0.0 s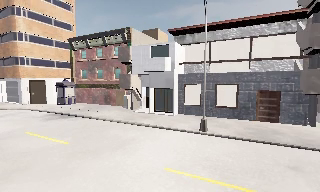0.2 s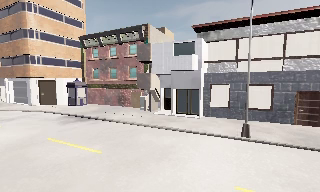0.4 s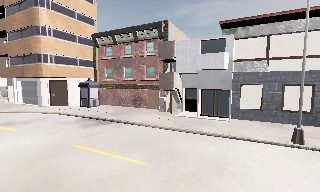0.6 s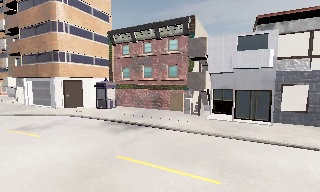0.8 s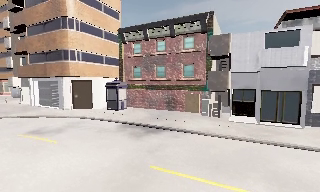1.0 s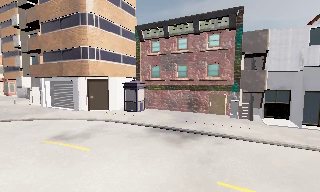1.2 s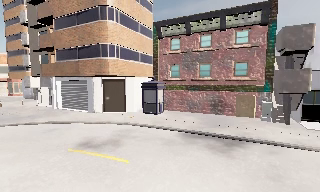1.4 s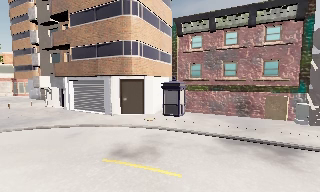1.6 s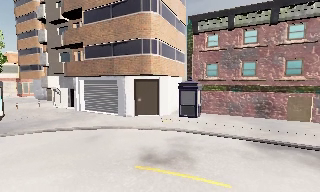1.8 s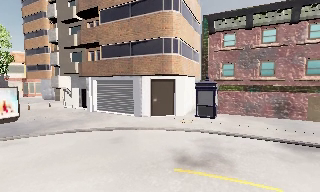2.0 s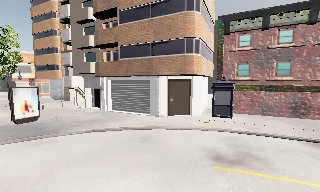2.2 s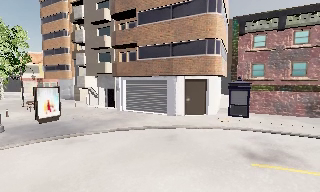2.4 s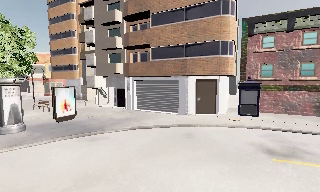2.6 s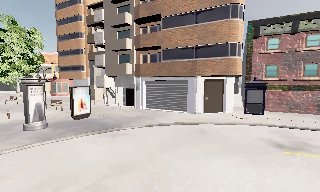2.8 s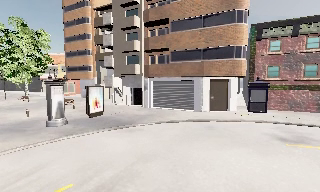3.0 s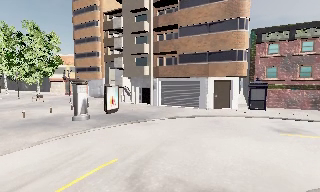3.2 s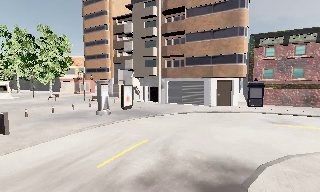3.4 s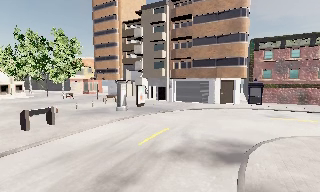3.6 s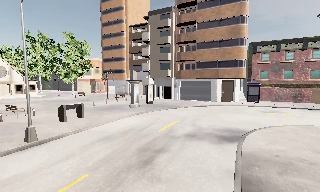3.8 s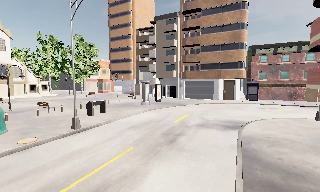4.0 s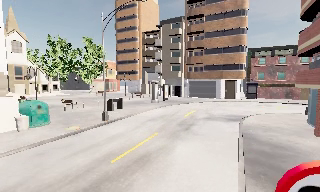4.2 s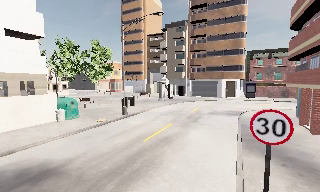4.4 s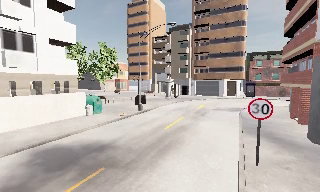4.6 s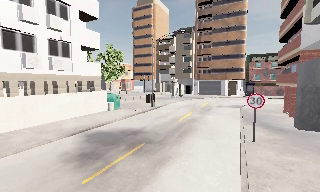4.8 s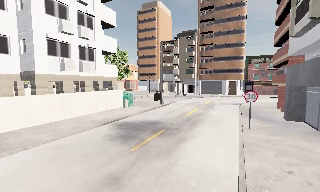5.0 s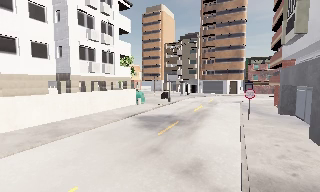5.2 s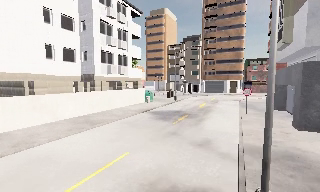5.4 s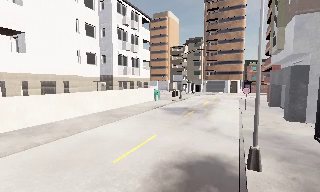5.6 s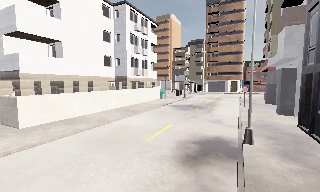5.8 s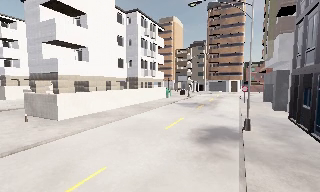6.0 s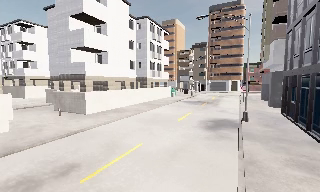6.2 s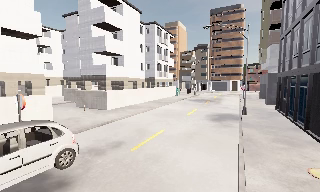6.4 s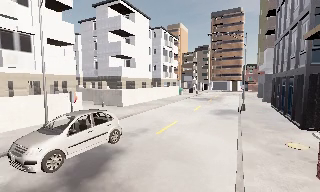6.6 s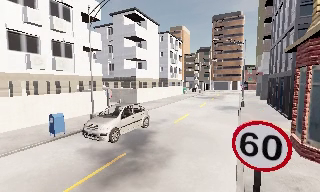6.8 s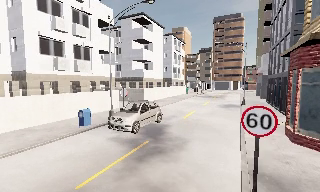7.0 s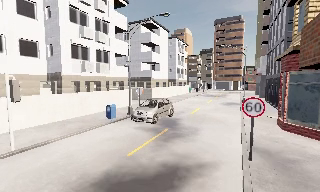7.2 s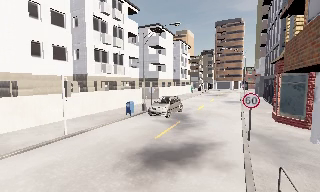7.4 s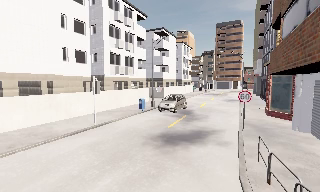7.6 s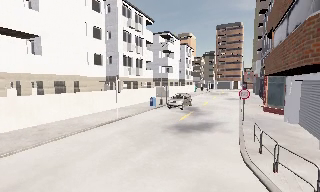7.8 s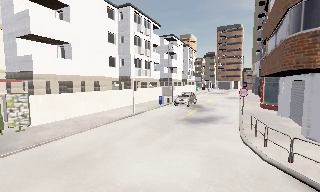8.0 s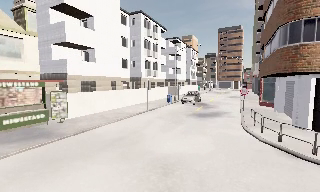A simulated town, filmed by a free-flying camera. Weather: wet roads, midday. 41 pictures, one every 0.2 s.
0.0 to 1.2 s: The camera travels to its left and forward, about 12 m, so close, fixed things drift to the right.
1.2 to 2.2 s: The camera travels to its left, about 7 m, so close, fixed things drift to the right.
2.2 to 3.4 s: The camera travels backward and to its left, about 9 m, so what stands in front gets smaller. It gains speed.
3.4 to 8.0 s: The camera travels backward and to its left, about 50 m, so what stands in front gets smaller.
The film runs backward here.
